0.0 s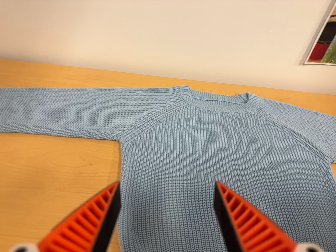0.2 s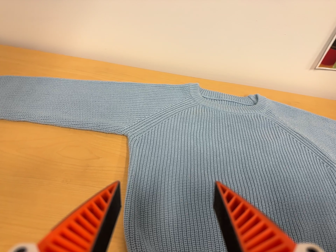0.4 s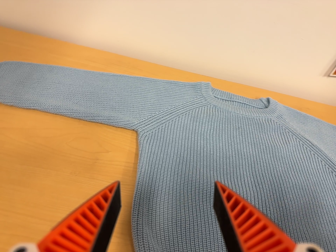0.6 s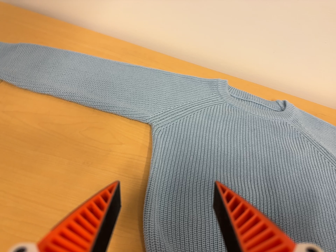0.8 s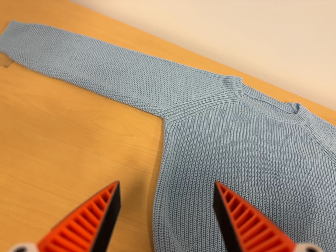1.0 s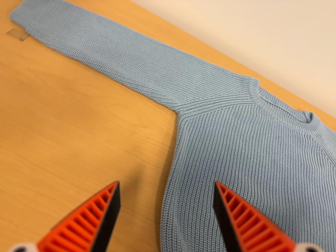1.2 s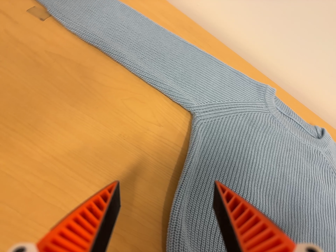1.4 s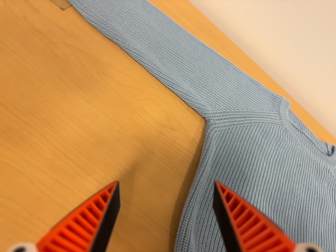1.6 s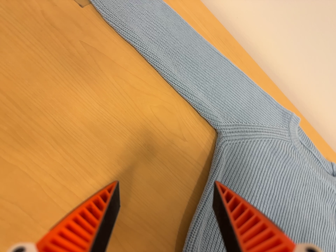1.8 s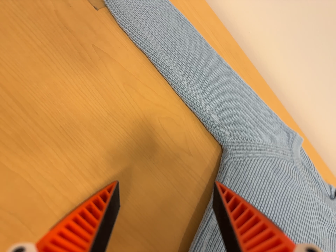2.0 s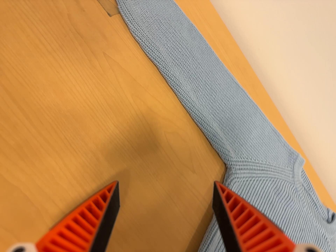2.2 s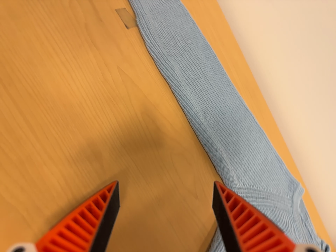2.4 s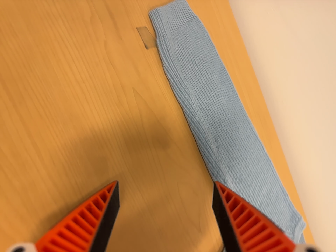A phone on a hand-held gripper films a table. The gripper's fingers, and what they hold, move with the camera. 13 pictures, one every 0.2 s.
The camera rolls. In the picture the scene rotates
clockwise.
0.0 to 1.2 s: The camera travels to its left, about 14 cm, so close, fixed things drift to the right. Its aim tips toward the bottom of its view by about 10 degrees, and the scene shifts upward. It rolls about its line of sight by about 30 degrees, and the scene rotates clockwise.
1.2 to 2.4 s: The camera travels toward the top of its view, to its left and forward, about 16 cm, so close, fixed things drift downward. It rolls about its line of sight by about 30 degrees, and the scene rotates clockwise.
The film runs forward here.
